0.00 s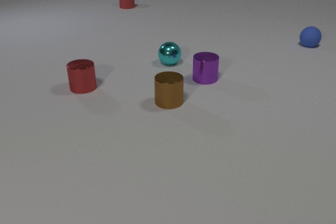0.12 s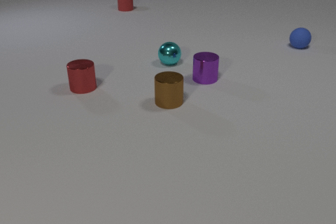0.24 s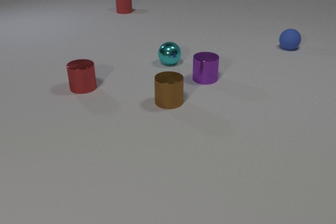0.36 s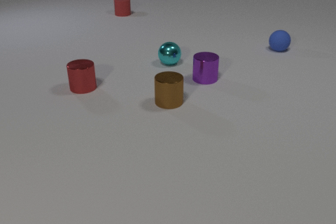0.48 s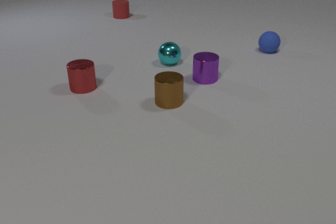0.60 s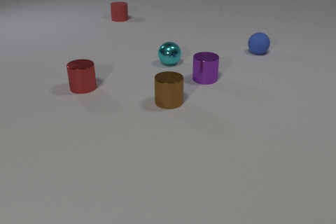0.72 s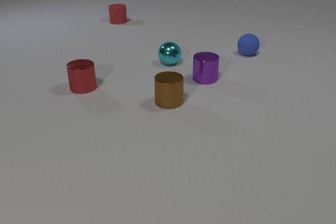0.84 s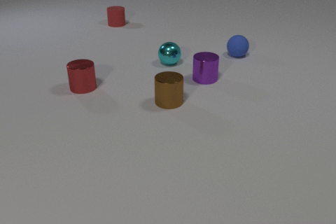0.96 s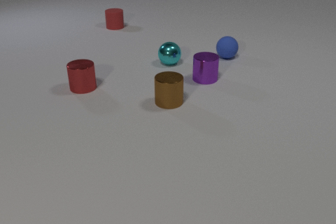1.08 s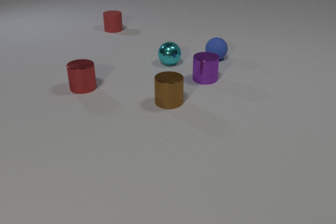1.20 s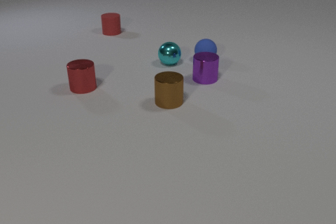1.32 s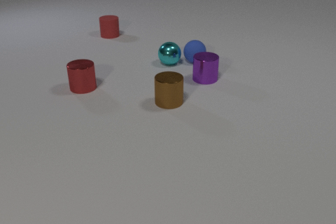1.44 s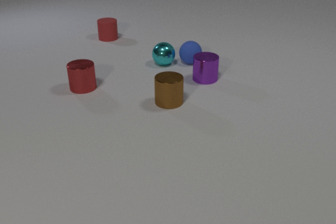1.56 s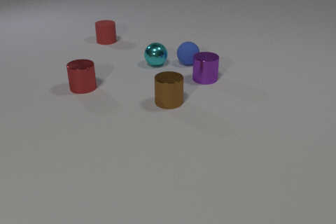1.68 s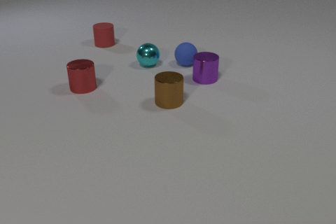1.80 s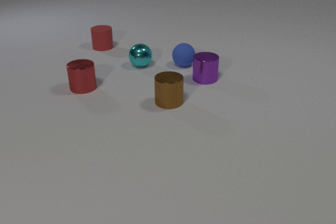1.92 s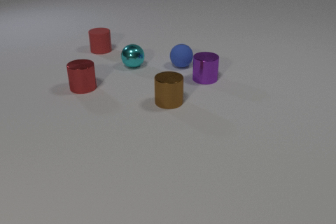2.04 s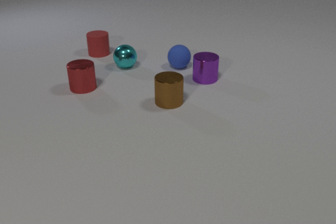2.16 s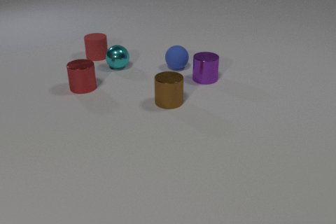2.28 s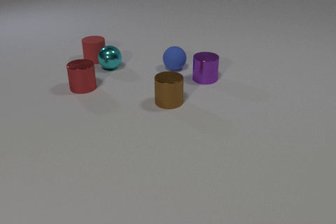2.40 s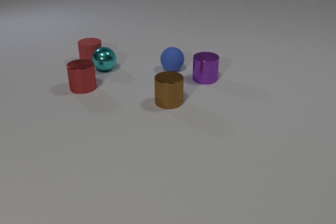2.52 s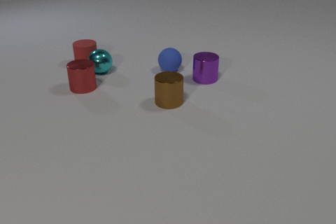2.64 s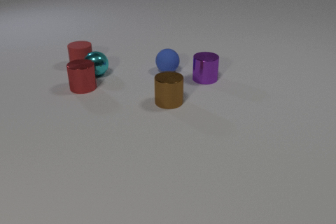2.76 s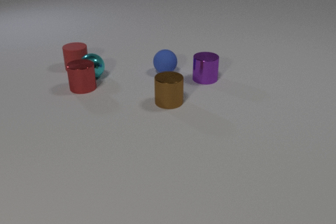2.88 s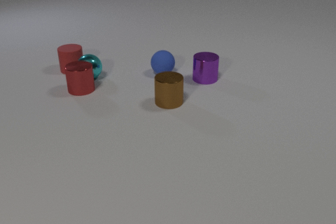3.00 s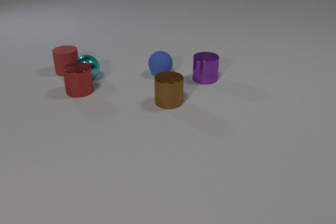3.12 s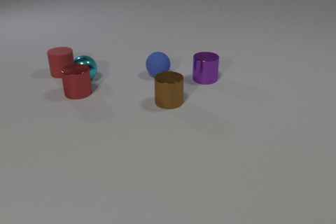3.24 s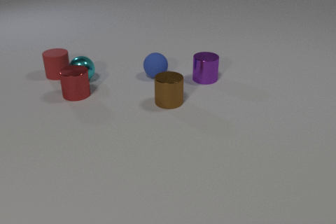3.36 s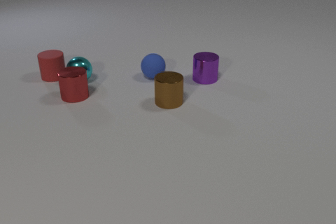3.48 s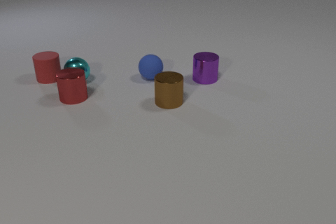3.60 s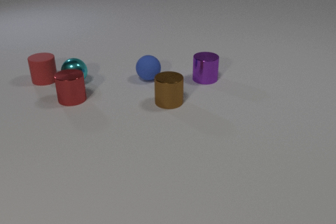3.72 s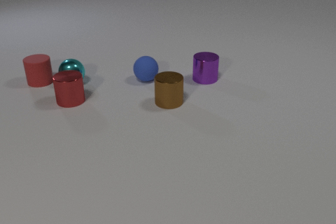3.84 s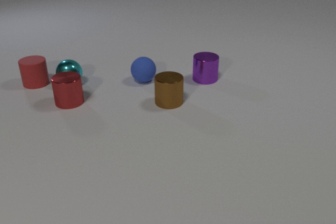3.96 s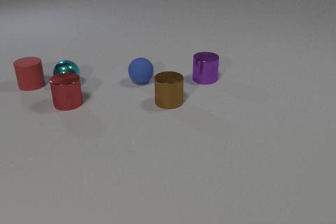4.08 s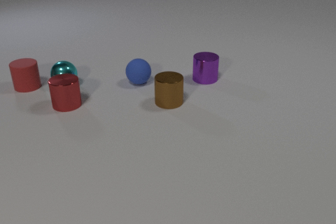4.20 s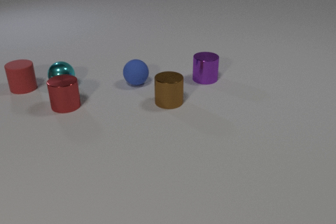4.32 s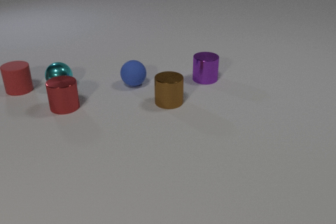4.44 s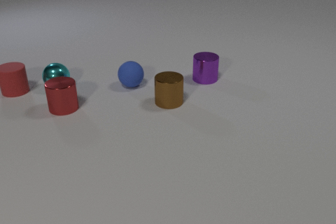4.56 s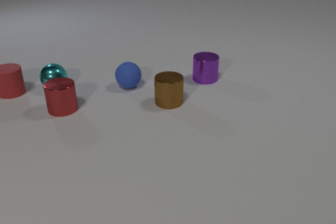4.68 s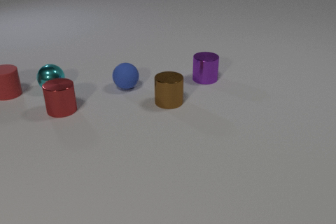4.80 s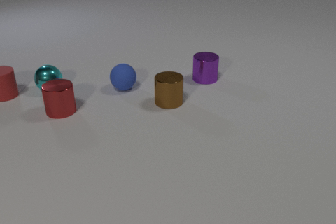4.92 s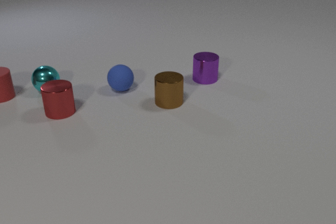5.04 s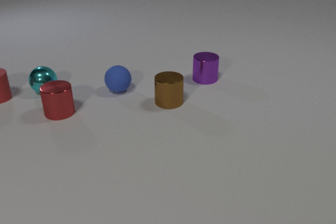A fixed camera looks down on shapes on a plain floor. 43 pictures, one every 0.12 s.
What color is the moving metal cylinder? red.
What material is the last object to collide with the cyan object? metal.
What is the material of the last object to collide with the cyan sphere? metal.
0.00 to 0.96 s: The blue rubber sphere rolls to the left and toward the camera. The red rubber cylinder slides toward the camera.
0.96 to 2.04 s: The blue rubber sphere rolls to the left and toward the camera. The cyan metal sphere rolls to the left. The red rubber cylinder slides toward the camera. The blue rubber sphere and the cyan metal sphere collide.
2.04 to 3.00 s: The blue rubber sphere rolls to the left and toward the camera. The cyan metal sphere rolls to the left and toward the camera. The red rubber cylinder slides toward the camera and to the left. The red metal cylinder slides toward the camera. The cyan metal sphere and the red rubber cylinder collide. The cyan metal sphere and the red metal cylinder collide.
3.00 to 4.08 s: The blue rubber sphere rolls to the left and toward the camera. The cyan metal sphere rolls to the left and toward the camera. The red rubber cylinder slides to the left and toward the camera. The red metal cylinder slides toward the camera and to the left.
4.08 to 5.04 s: The blue rubber sphere rolls to the left and toward the camera. The cyan metal sphere rolls to the left and toward the camera. The red rubber cylinder slides to the left and toward the camera. The red metal cylinder slides toward the camera and to the left.
